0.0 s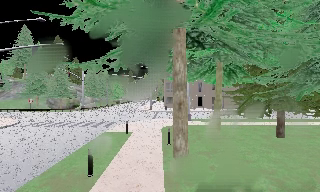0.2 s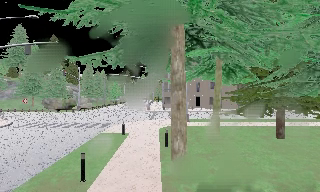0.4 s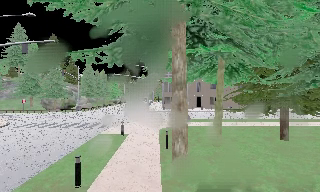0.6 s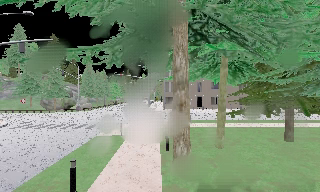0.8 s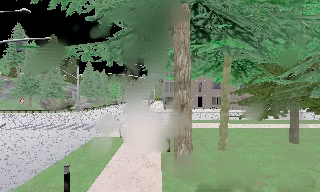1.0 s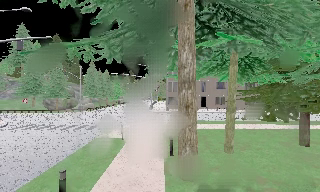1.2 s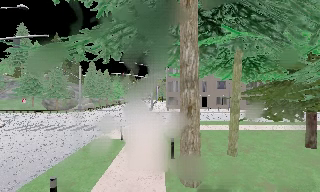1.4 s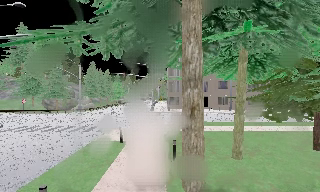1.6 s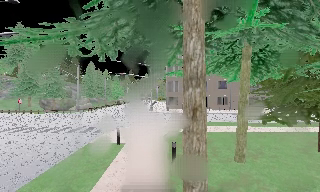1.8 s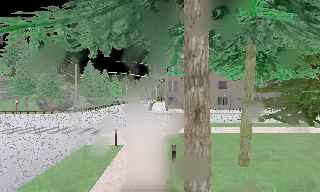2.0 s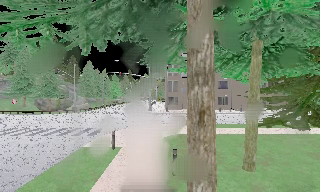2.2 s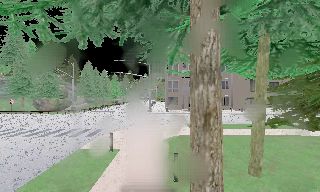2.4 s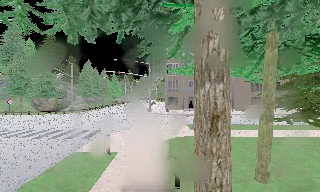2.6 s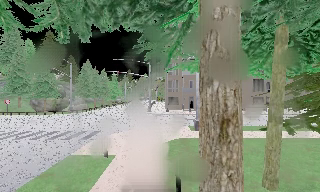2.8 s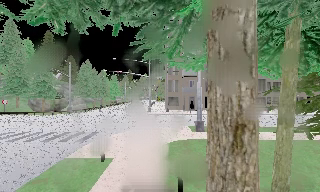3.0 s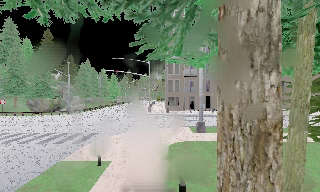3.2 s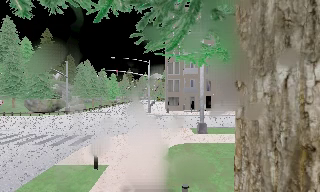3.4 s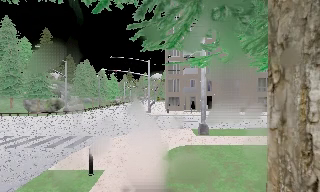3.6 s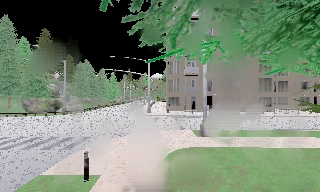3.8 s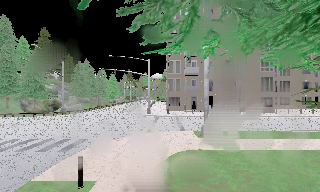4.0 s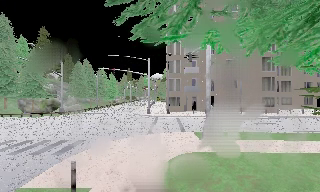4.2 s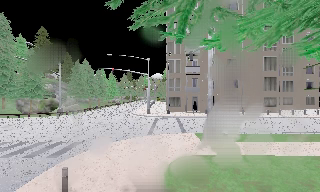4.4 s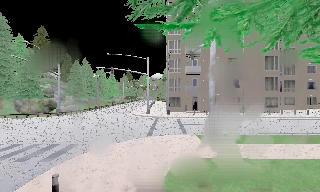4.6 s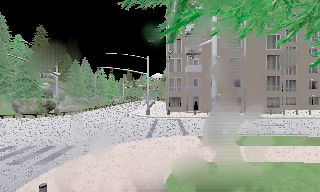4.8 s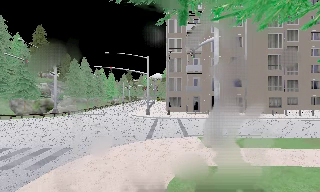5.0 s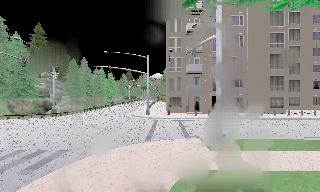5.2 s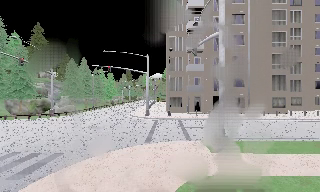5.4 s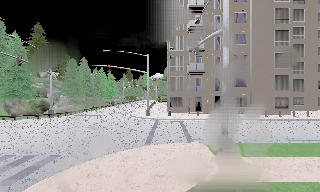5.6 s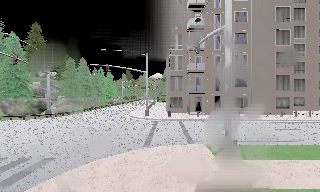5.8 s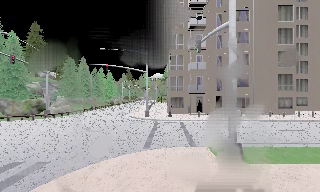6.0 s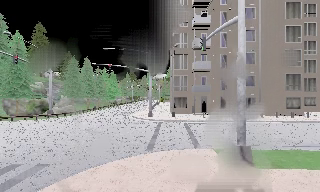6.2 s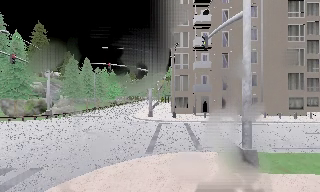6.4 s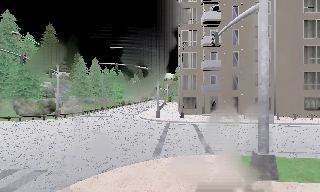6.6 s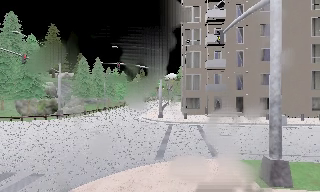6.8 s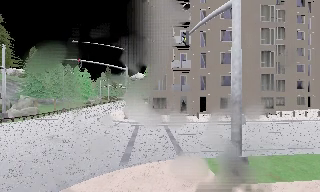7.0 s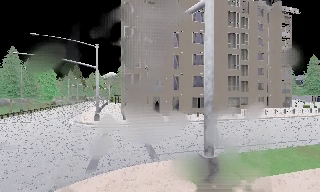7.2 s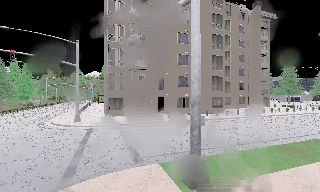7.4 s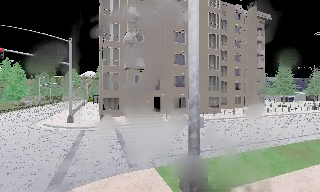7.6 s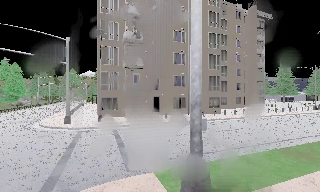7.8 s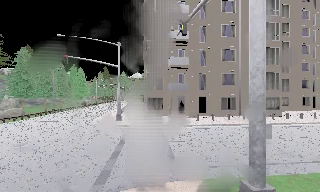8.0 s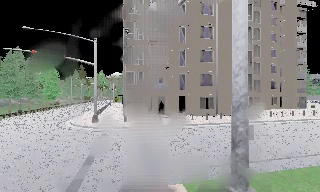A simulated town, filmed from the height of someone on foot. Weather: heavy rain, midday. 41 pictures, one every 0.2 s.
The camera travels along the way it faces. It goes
forward.
0.0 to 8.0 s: The camera swings to its right by about 15 degrees, and the scene slides to the left. It travels forward, about 14 m, so what stands in front looms larger.
The film runs forward here.
